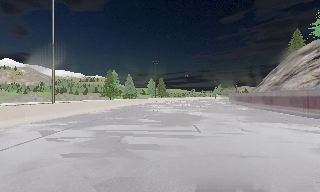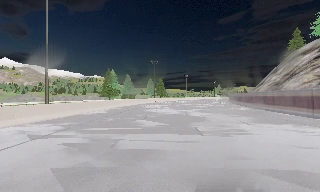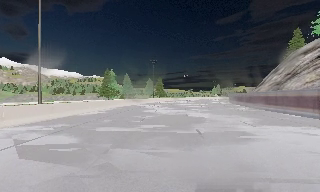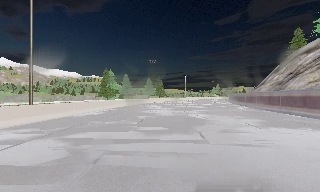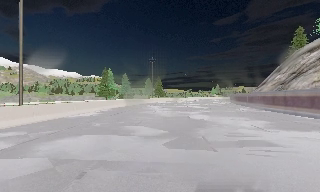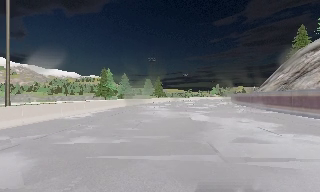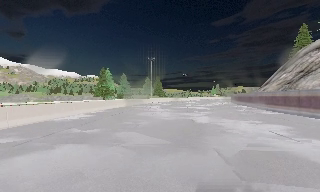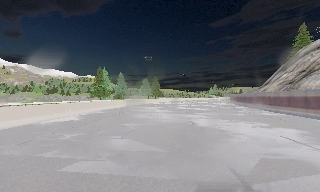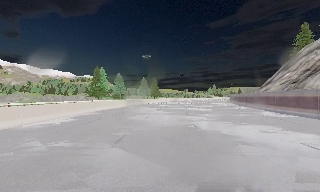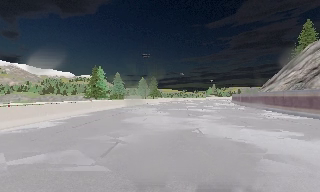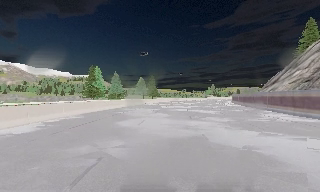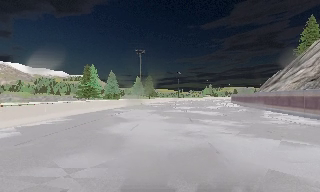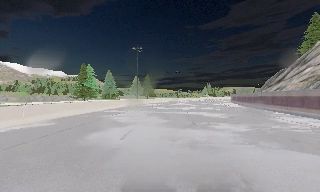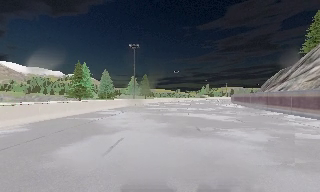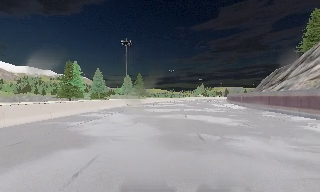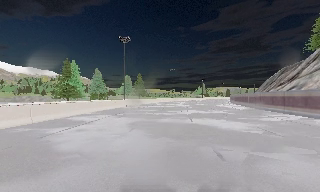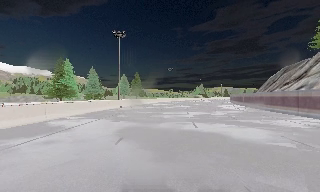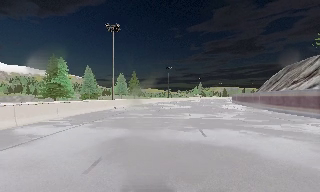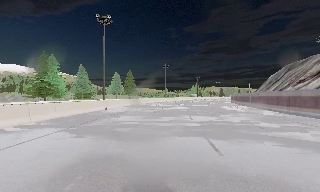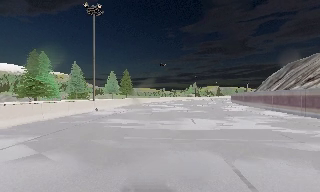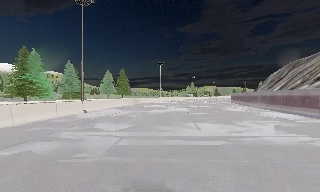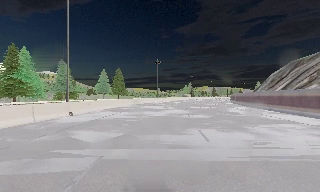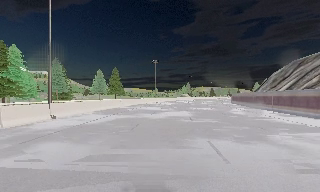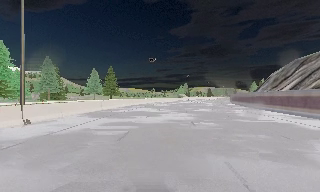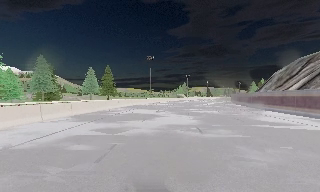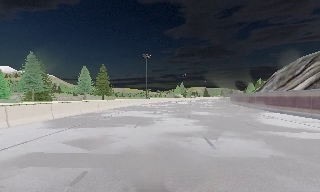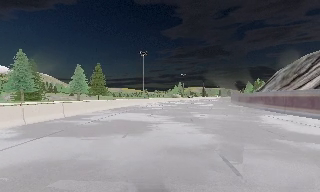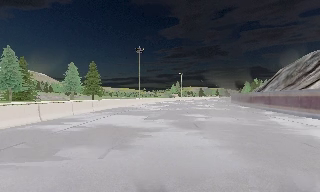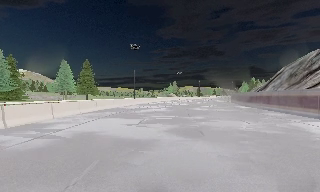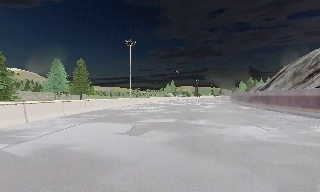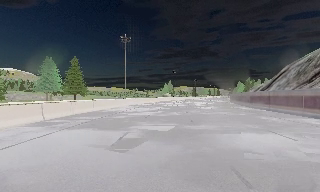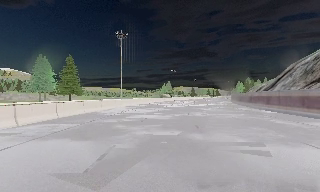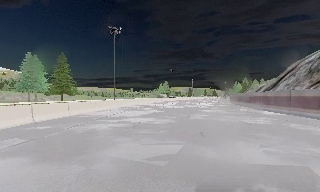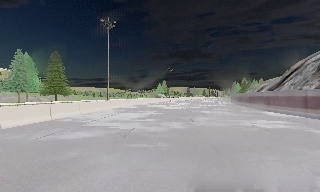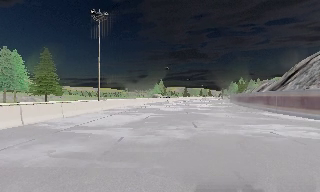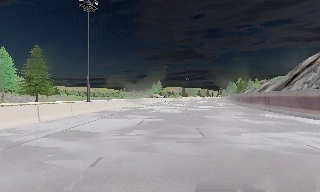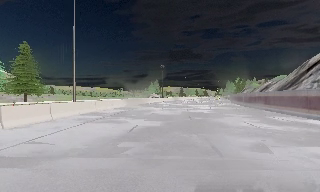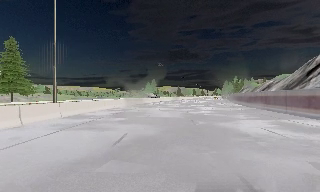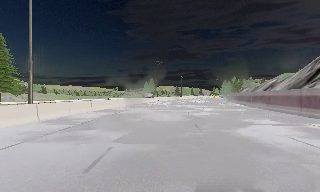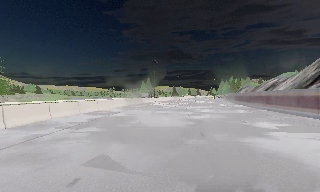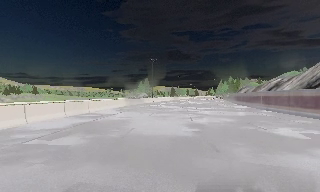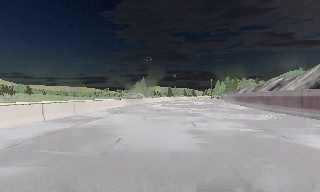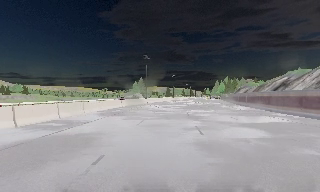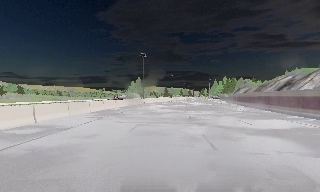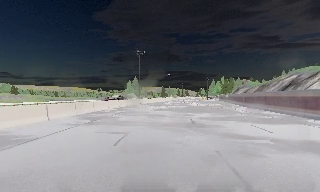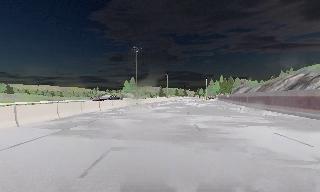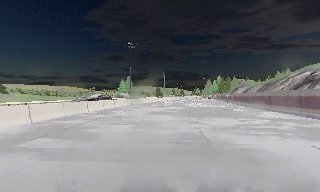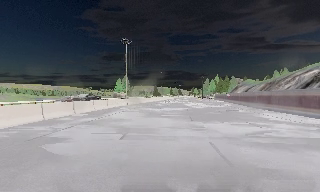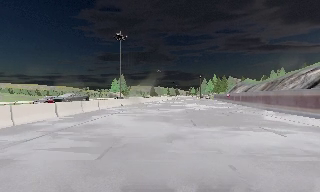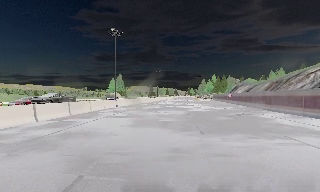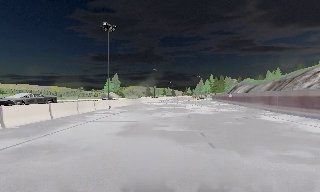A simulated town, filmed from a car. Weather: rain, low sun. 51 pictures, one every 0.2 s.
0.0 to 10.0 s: The scene slides to the left, as the camera pans about 35 degrees to its right. It travels forward, about 90 m.
The film runs forward here.
